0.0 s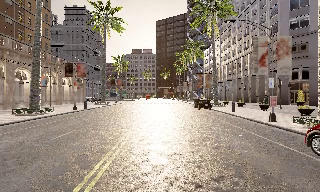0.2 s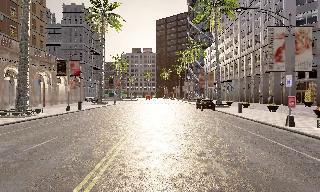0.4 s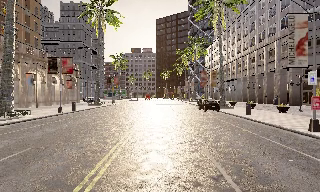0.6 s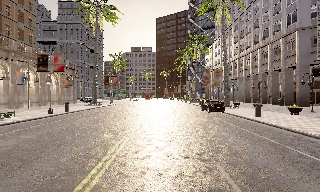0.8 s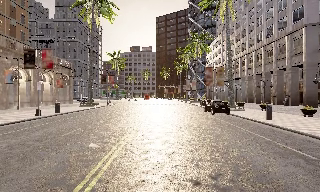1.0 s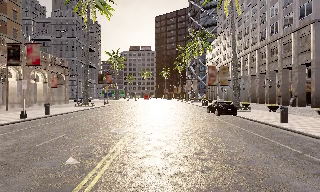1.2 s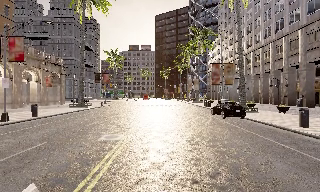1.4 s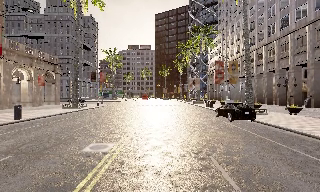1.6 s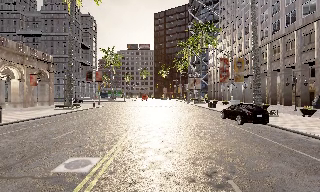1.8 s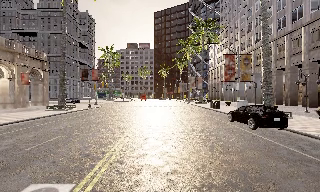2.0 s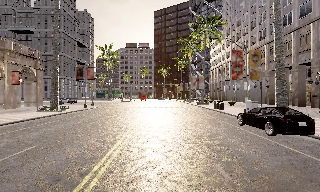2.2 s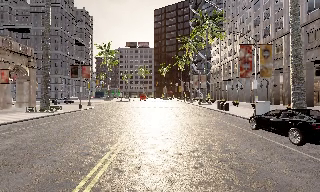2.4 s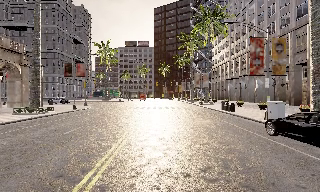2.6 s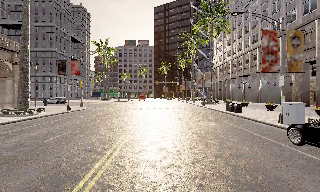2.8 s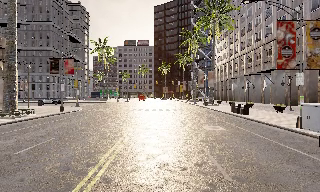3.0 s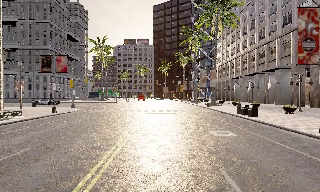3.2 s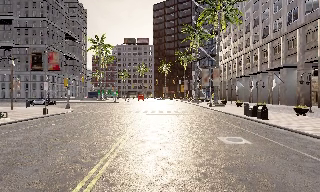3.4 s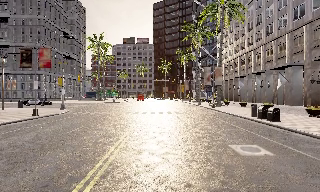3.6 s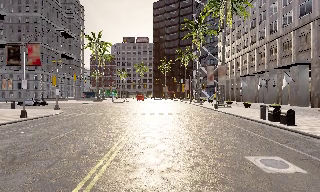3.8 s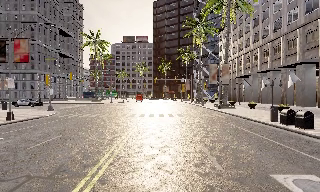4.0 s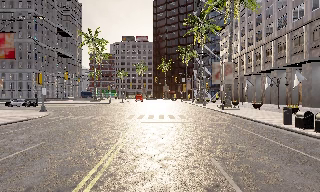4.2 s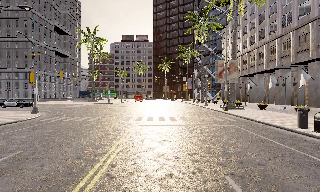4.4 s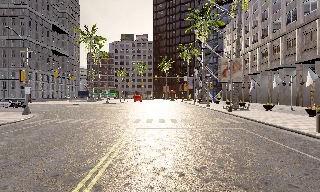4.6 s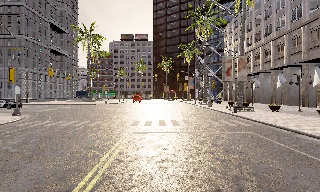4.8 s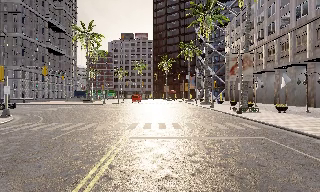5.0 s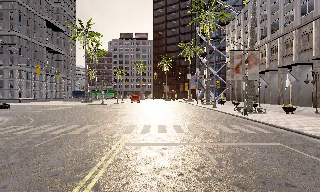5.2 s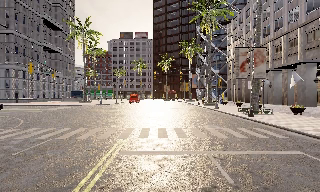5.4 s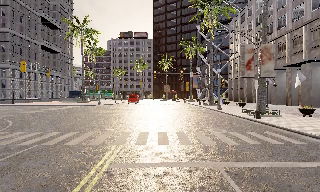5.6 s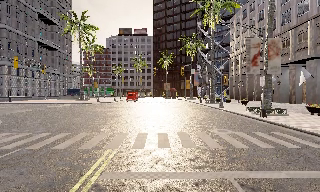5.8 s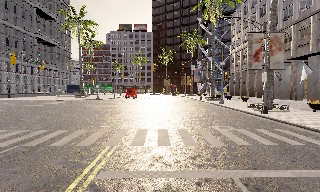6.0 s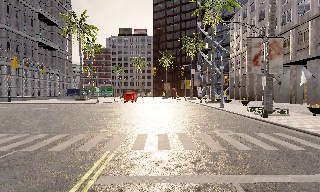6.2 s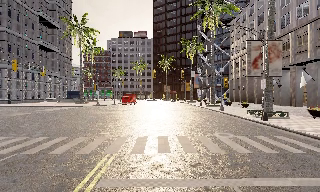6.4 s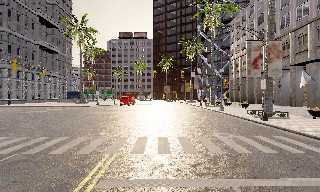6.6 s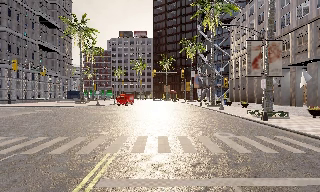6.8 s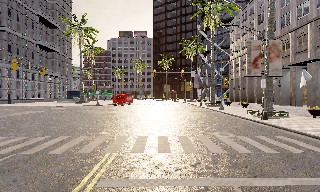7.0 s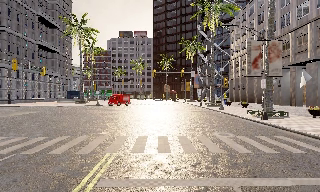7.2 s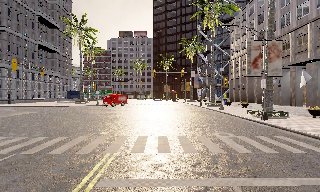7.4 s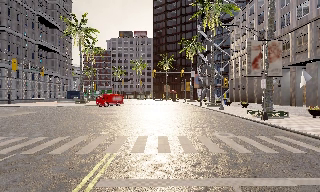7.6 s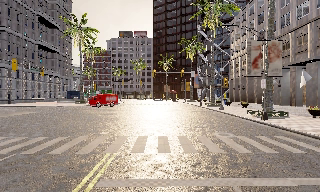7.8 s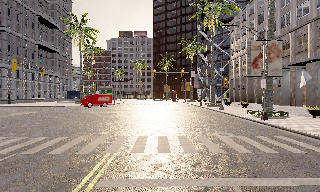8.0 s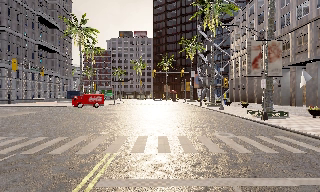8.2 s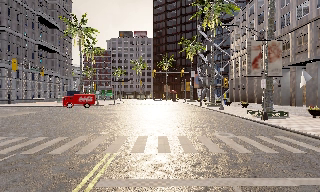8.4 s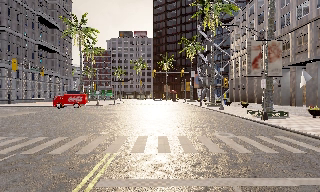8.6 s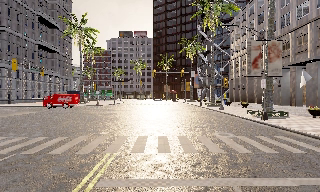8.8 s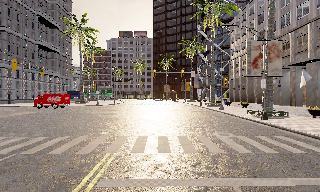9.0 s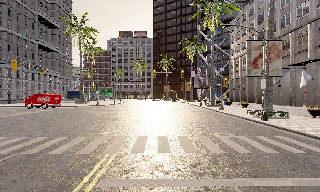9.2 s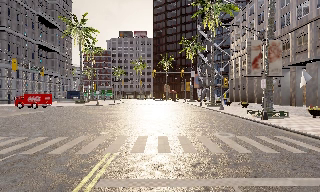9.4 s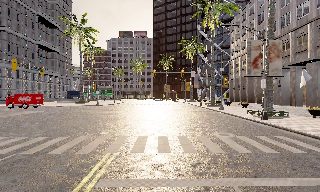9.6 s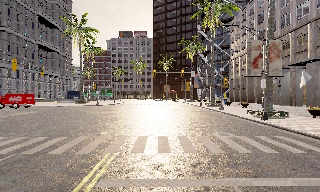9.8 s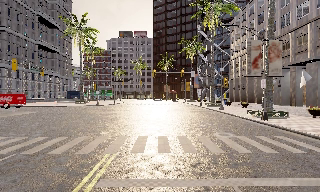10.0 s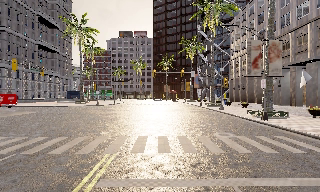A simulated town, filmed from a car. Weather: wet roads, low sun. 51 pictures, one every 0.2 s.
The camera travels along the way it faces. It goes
forward.
0.0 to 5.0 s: The camera travels forward, about 35 m, so what stands in front looms larger.
5.0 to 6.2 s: The camera travels forward, about 3 m, so what stands in front looms larger. It loses speed.
6.2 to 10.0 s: The camera keeps its place and its aim.
The film runs forward here.
